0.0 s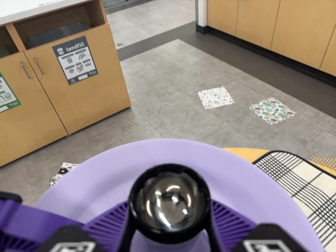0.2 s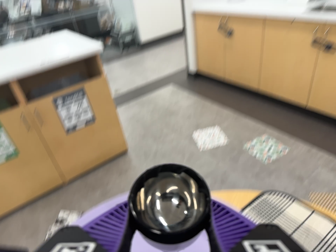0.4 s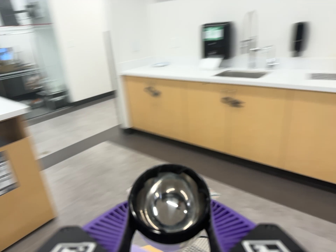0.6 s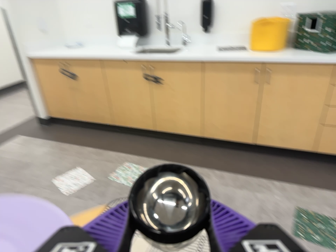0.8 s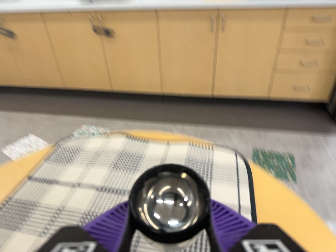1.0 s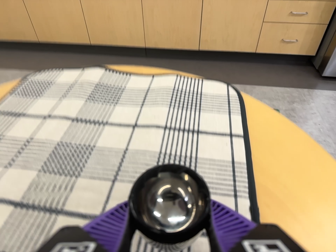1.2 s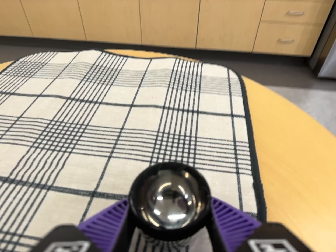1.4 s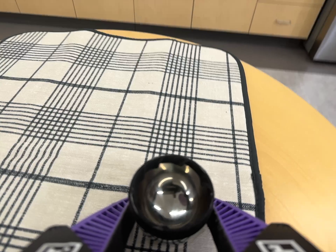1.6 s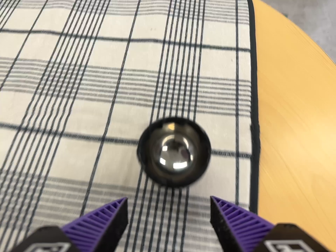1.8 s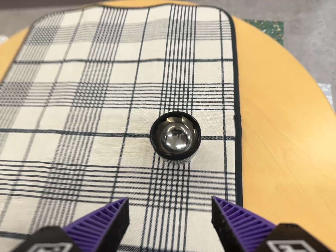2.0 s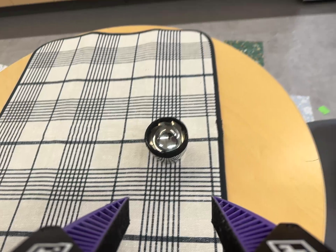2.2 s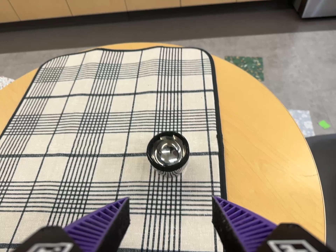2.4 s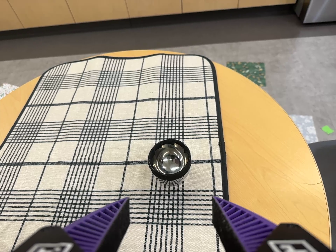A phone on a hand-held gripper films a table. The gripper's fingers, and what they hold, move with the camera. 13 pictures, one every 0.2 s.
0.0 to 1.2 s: The scene slides to the left, as the camera pans about 45 degrees to its right. It travels toward the bottom of its view and to its right, about 30 cm, so close, fixed things drift upward. It rolls about its line of sight by about 20 degrees, and the scene rotates counterclockwise.
1.2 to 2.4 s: The camera travels backward, about 16 cm, so what stands in front gets smaller. Its aim tips toward the bottom of its view by about 10 degrees, and the scene shifts upward. It rolls about its line of sight by about 10 degrees, and the scene rotates counterclockwise.
The film runs forward here.
